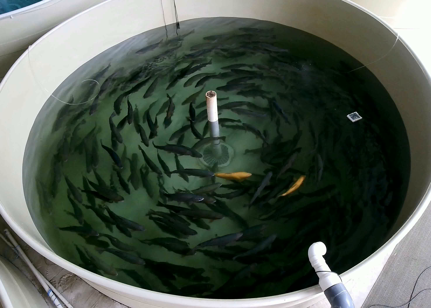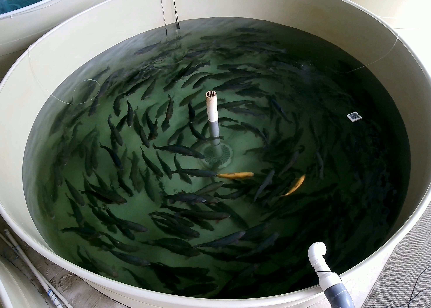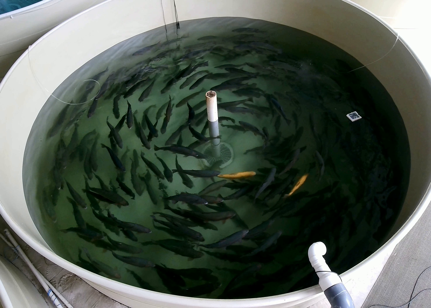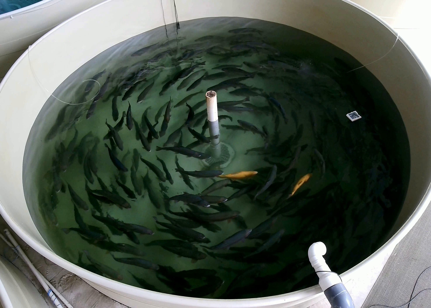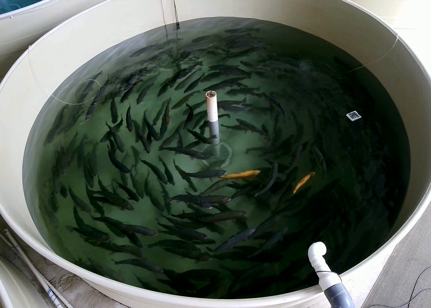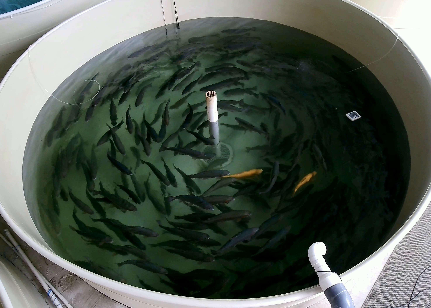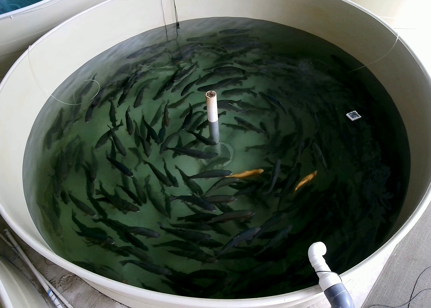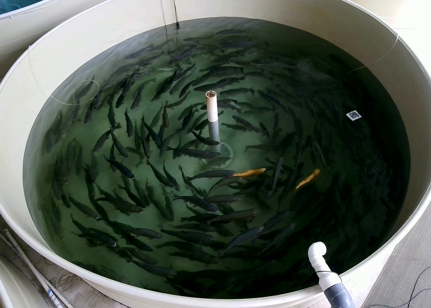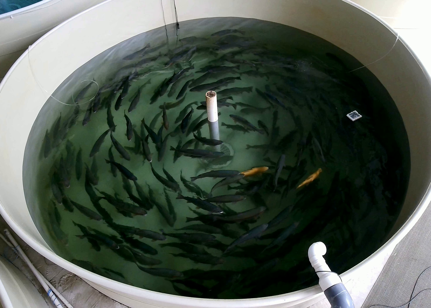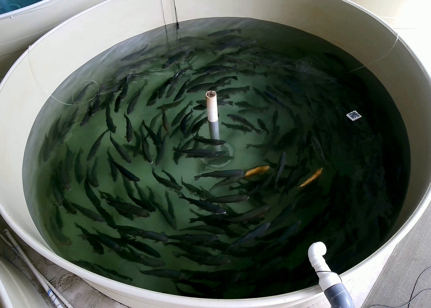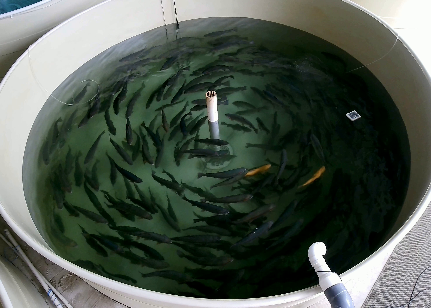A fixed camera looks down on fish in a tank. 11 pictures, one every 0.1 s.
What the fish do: Normal cruising.
